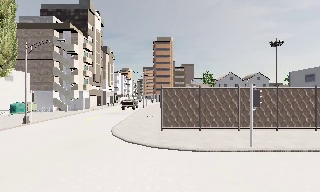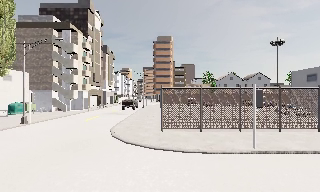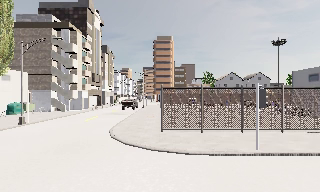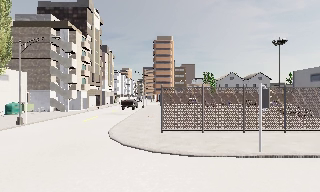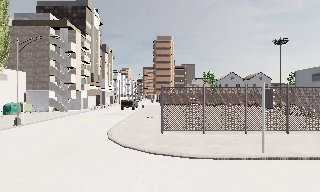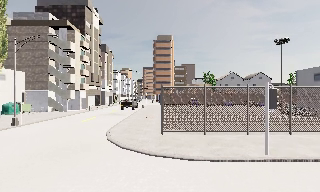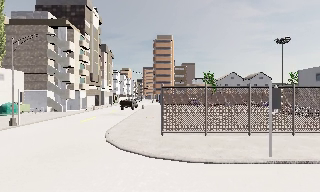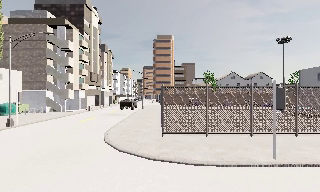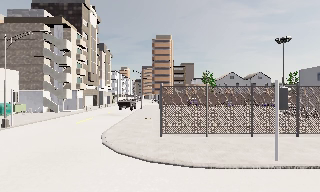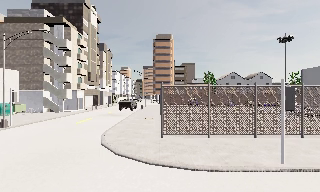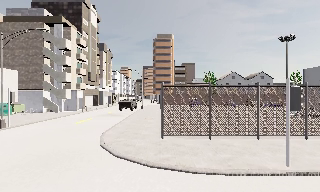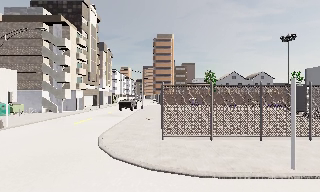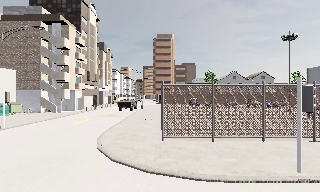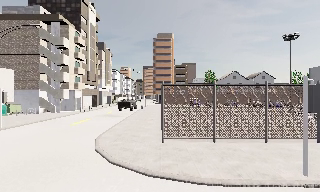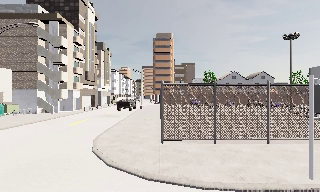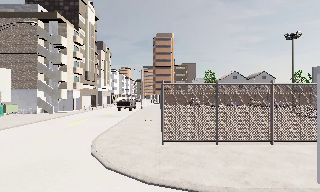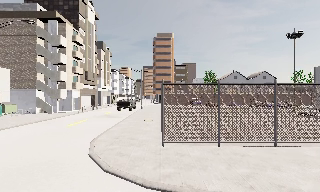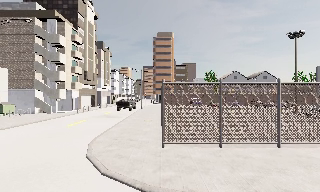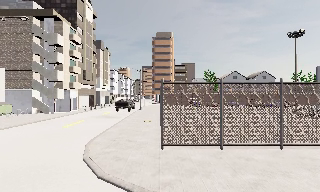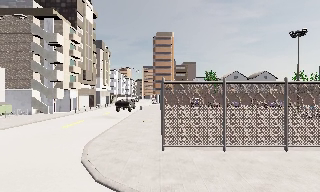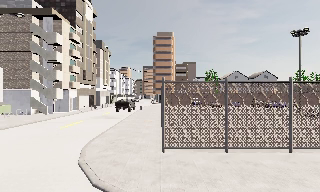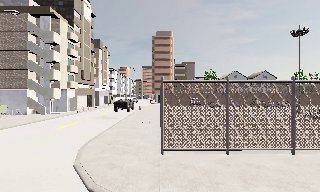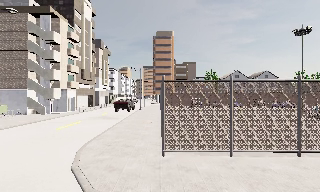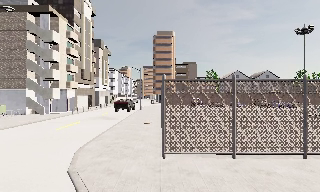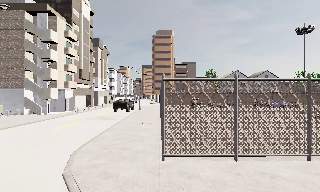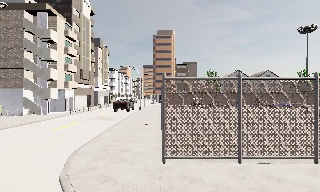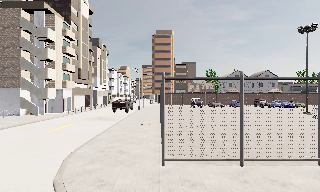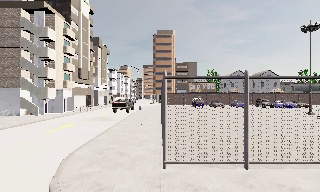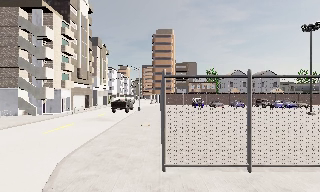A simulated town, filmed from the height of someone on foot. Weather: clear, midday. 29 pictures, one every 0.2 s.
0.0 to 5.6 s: The camera travels forward, about 6 m, so what stands in front looms larger.
The film runs forward here.
